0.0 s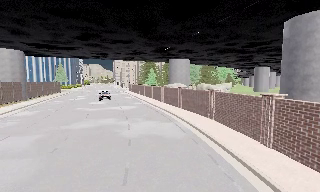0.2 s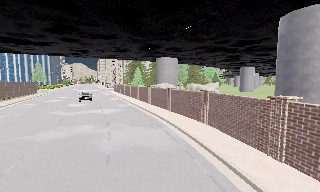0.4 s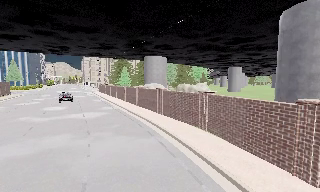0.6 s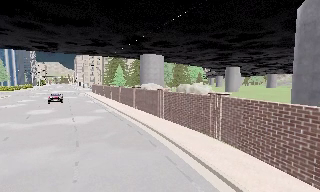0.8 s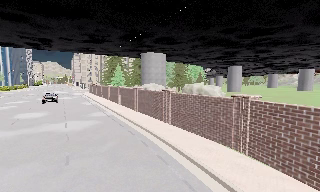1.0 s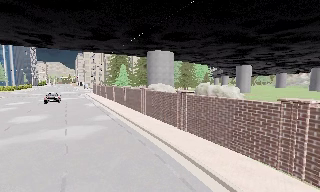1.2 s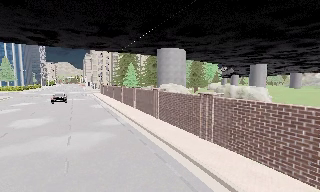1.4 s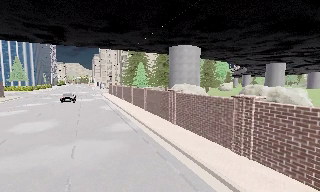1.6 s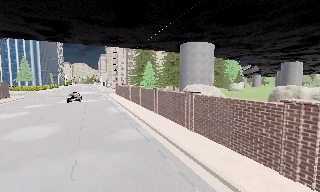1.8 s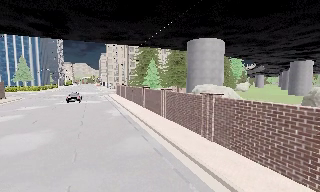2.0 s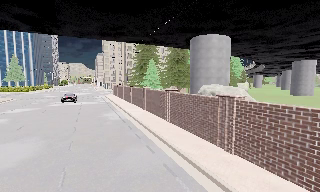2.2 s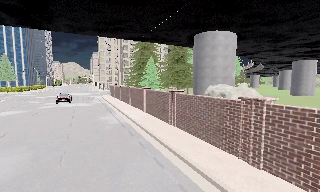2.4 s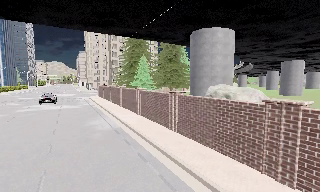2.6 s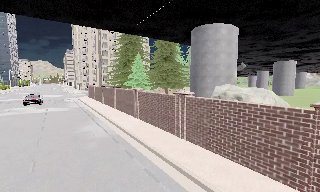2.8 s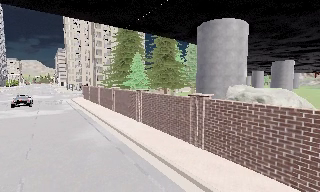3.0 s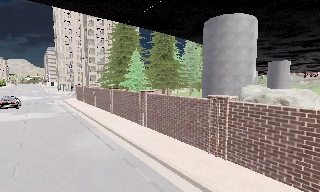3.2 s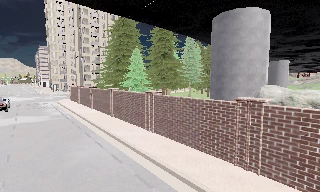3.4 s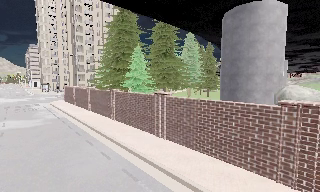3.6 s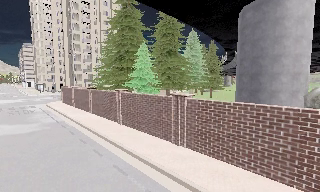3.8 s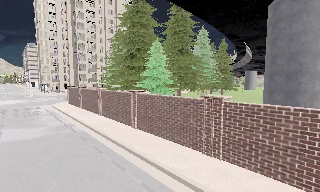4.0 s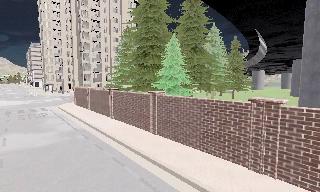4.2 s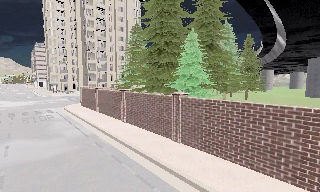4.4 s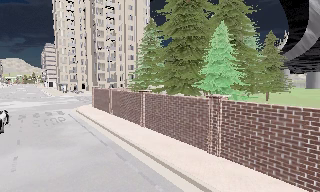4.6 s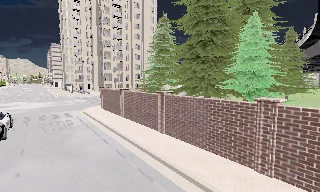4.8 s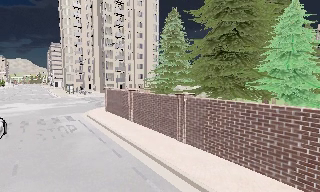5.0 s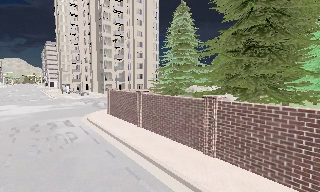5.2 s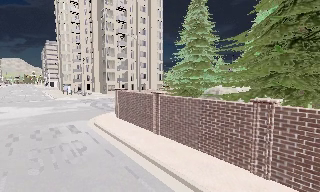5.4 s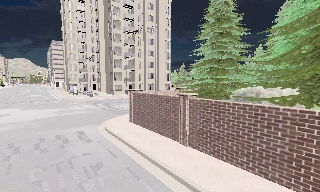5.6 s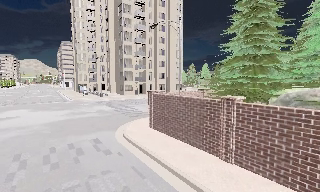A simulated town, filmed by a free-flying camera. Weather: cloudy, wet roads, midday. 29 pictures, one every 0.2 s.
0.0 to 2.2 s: The camera travels forward, about 19 m, so what stands in front looms larger.
2.2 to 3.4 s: The camera pans to its right, which is clockwise from overhead, by about 15 degrees. It travels forward and to its left, about 9 m, so what stands in front looms larger.
3.4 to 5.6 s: The camera travels forward and to its left, about 20 m, so what stands in front looms larger.
The film runs forward here.
